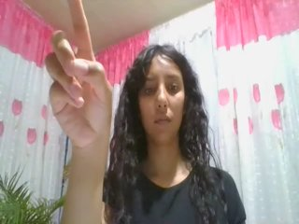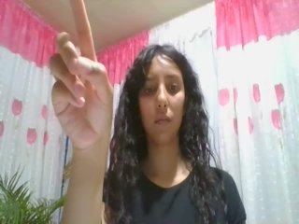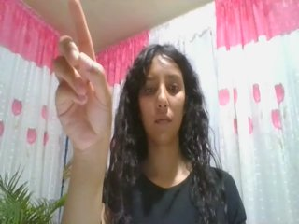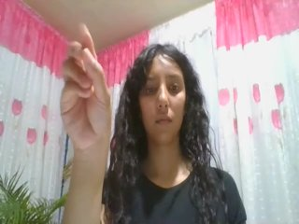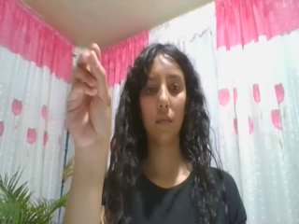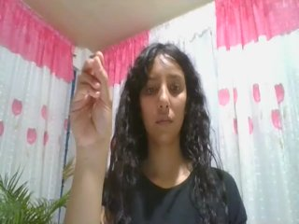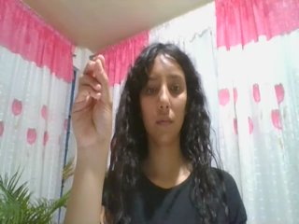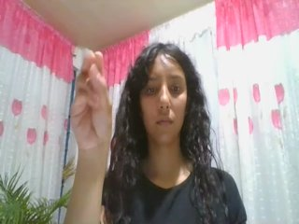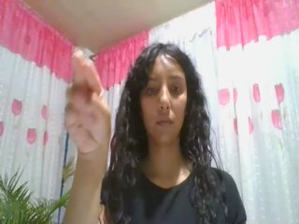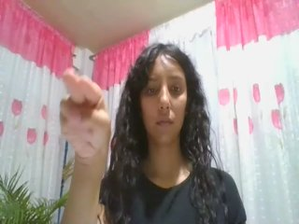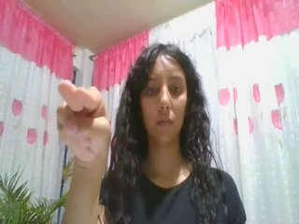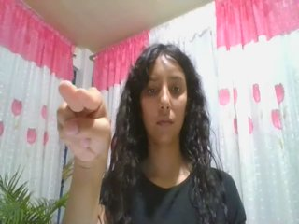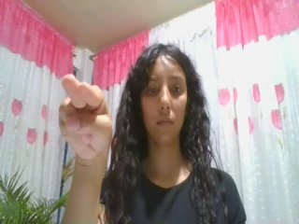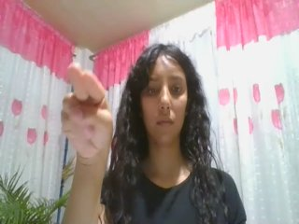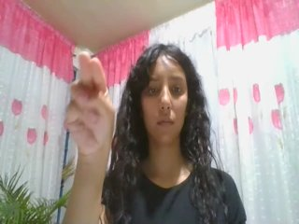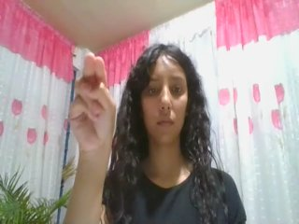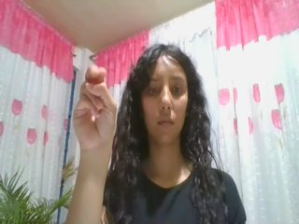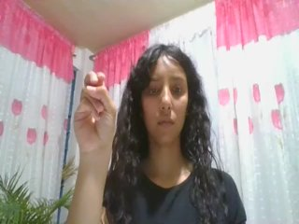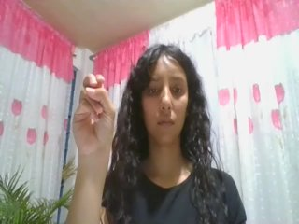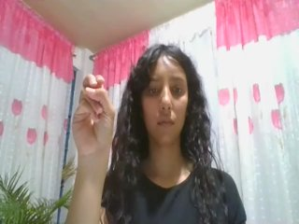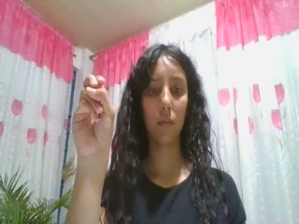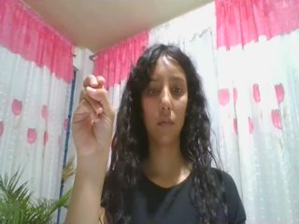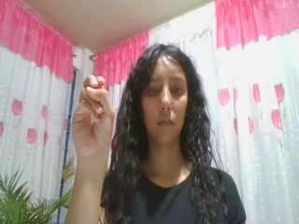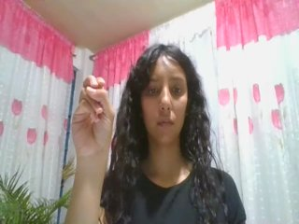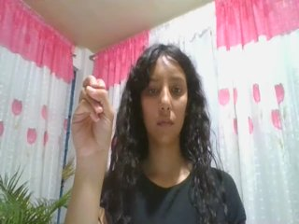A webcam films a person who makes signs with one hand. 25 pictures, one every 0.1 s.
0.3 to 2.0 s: Click with two fingers.
2.1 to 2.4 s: Pointing with one finger.
